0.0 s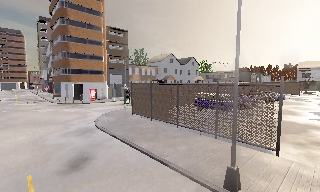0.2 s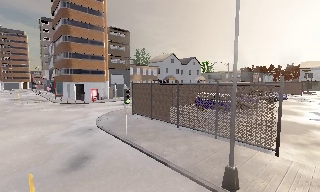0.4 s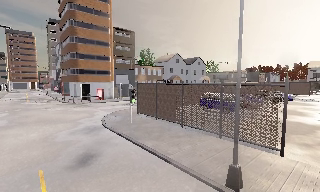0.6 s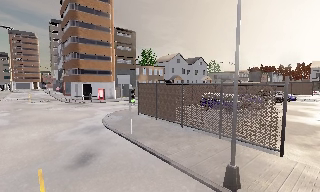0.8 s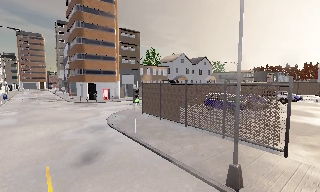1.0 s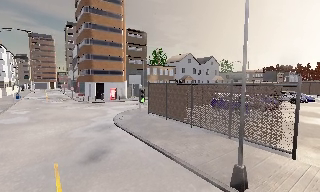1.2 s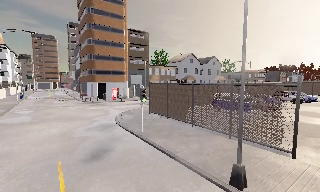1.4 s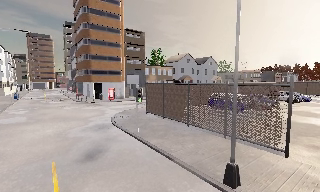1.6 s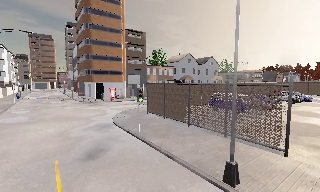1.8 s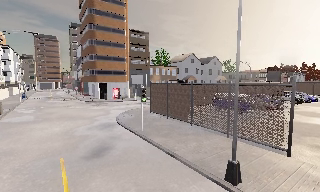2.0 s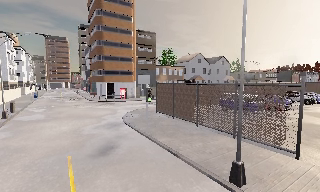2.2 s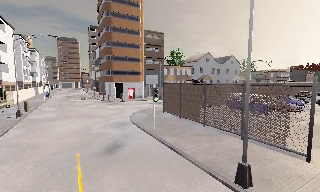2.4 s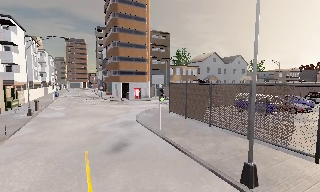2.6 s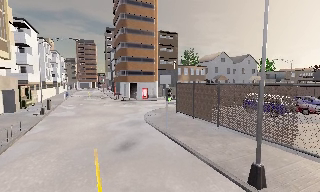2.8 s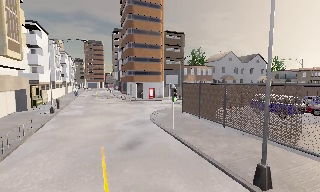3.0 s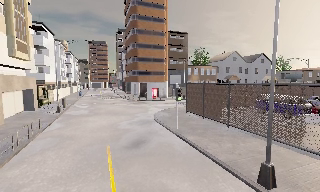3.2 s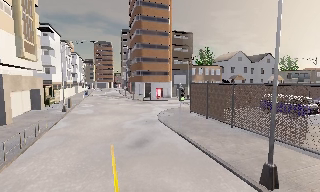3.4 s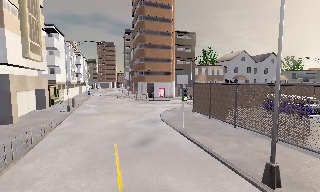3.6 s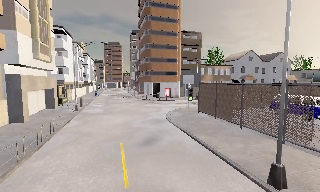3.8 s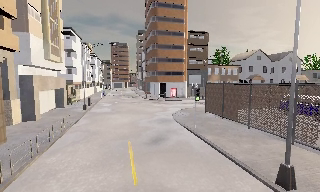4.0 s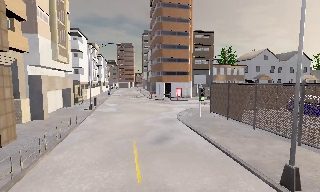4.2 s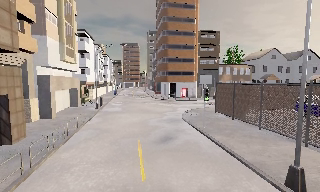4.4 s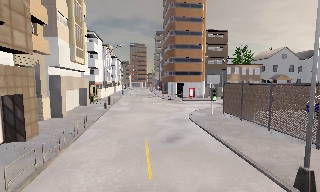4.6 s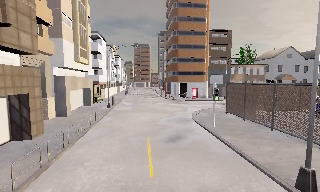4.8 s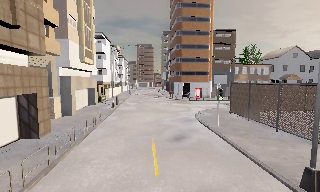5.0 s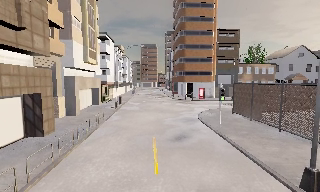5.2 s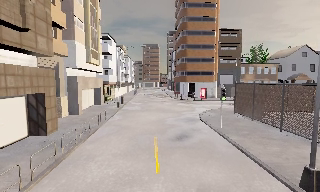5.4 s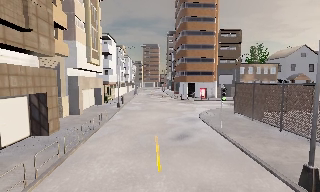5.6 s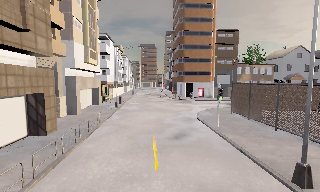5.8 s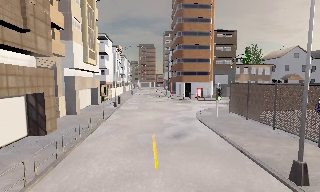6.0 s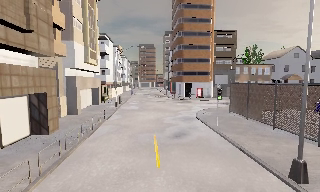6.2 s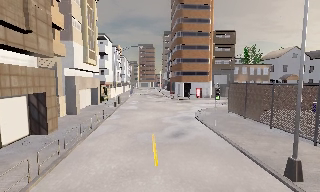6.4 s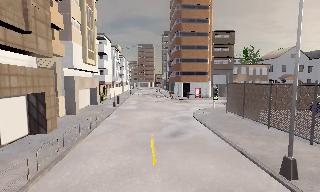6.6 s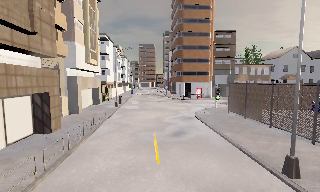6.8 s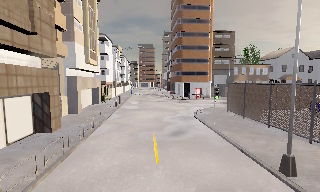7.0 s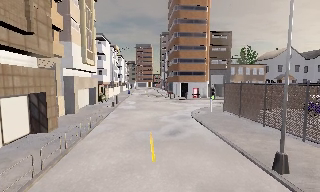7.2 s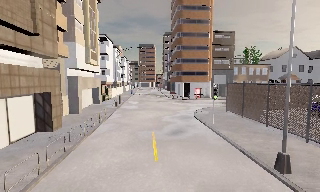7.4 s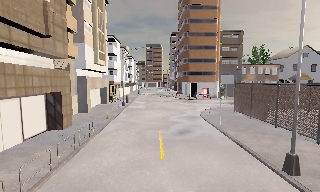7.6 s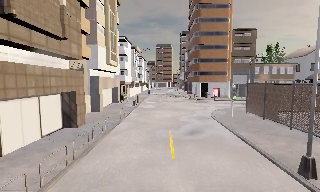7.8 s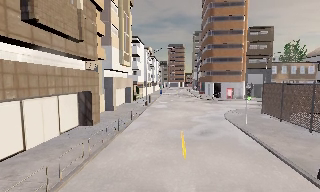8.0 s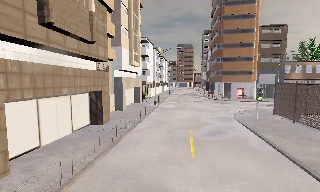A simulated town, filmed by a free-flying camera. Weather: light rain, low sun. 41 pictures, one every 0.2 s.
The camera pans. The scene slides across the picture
to the right.
The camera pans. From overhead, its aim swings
counterclockwise.
0.0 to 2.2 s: The camera swings to its left by about 15 degrees, and the scene slides to the right. It travels backward and to its right, about 1 m, so what stands in front gets smaller.
2.2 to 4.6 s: The scene slides to the right, as the camera pans about 25 degrees to its left. It travels backward, about 1 m, so what stands in front gets smaller.
4.6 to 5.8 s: The camera travels backward, about 0.5 m, so what stands in front gets smaller.
5.8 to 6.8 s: The camera shifts only a little, or ends up much as it began.
6.8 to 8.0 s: The scene slides to the right, as the camera pans about 15 degrees to its left. It travels backward, about 0.5 m, so what stands in front gets smaller.
The film runs backward here.
